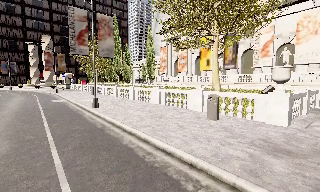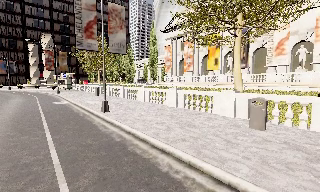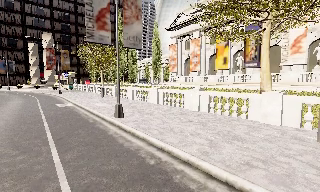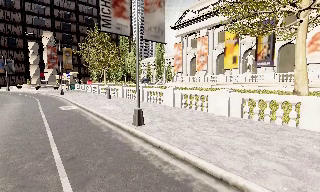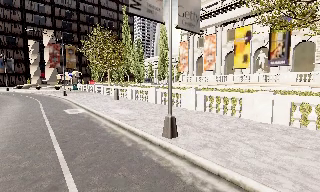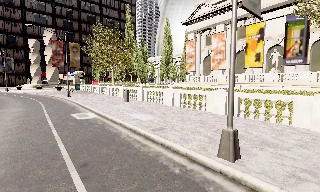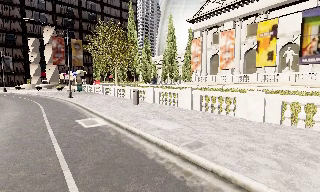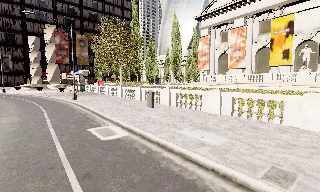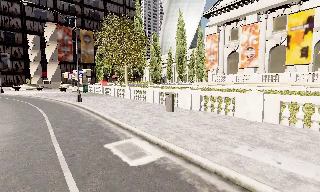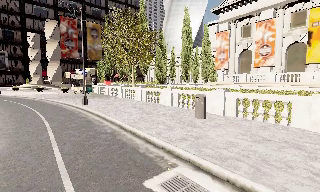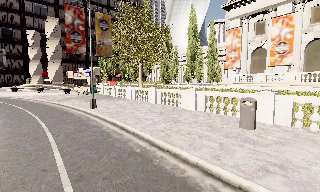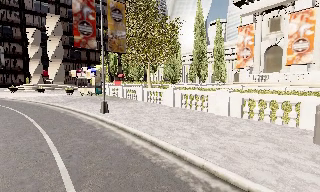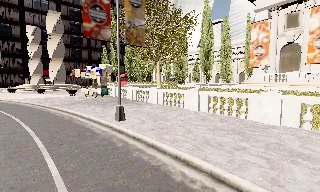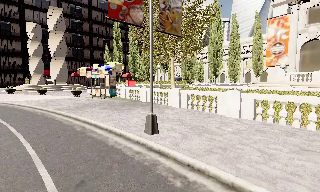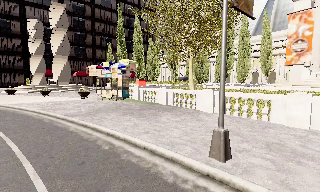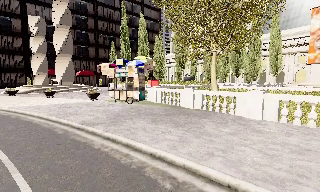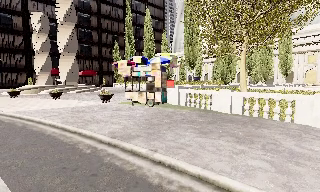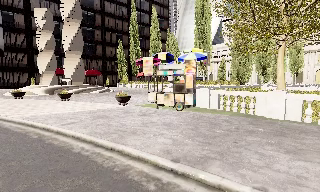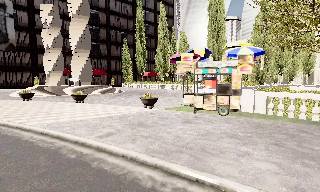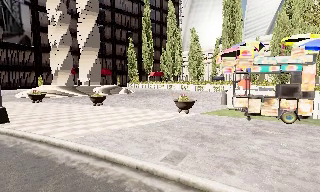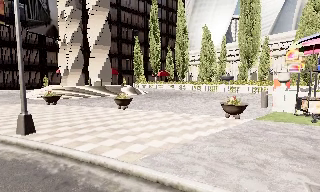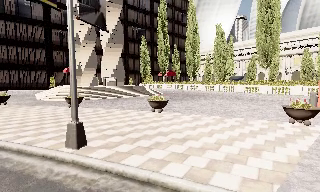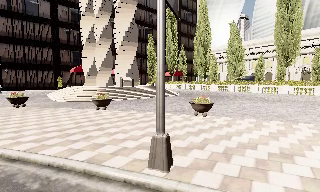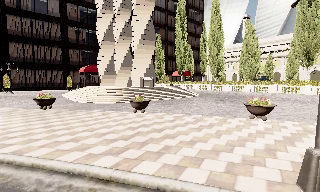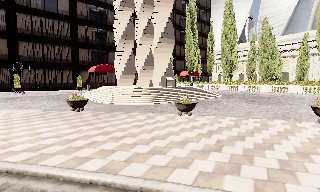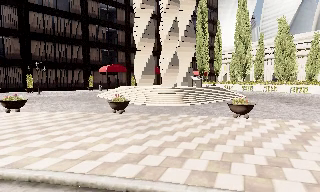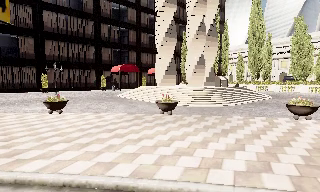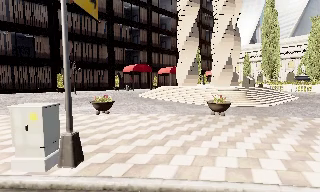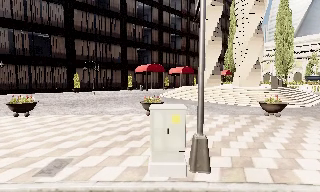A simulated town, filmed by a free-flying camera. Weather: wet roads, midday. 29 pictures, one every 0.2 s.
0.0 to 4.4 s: The camera travels to its left and forward, about 50 m, so close, fixed things drift to the right.
4.4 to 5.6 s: The camera travels to its left, about 16 m, so close, fixed things drift to the right.
The film runs forward here.
